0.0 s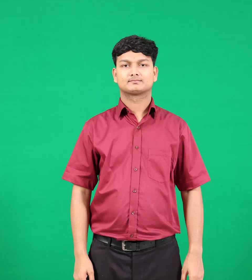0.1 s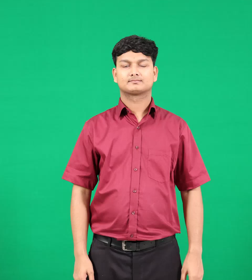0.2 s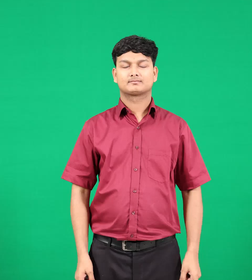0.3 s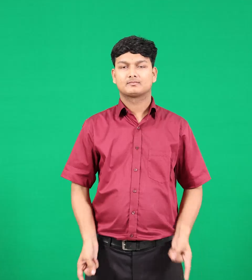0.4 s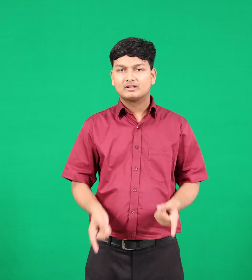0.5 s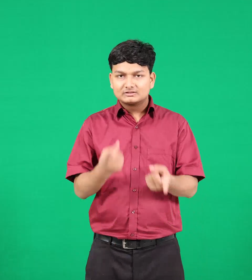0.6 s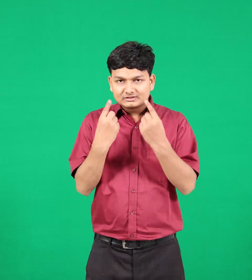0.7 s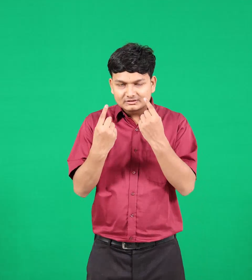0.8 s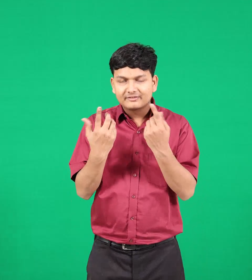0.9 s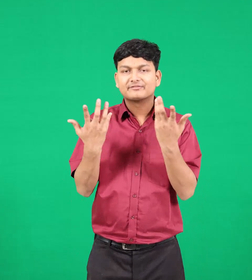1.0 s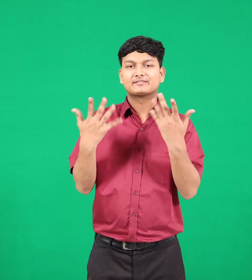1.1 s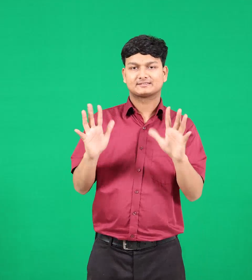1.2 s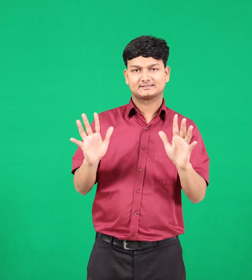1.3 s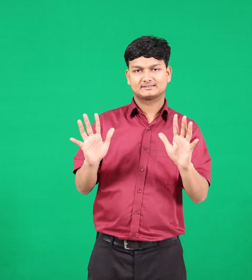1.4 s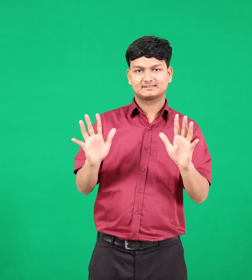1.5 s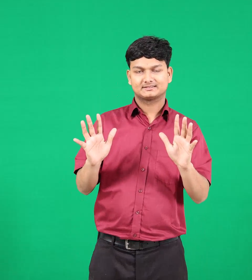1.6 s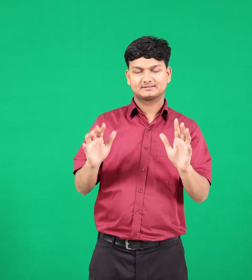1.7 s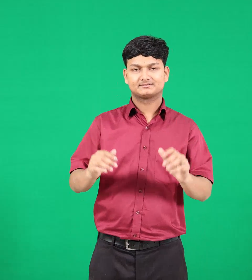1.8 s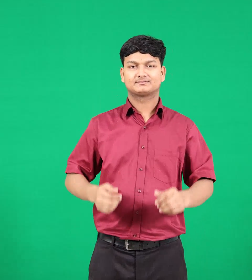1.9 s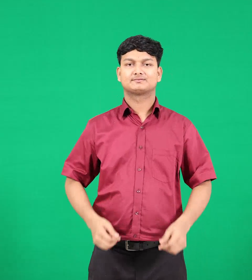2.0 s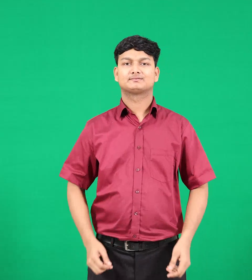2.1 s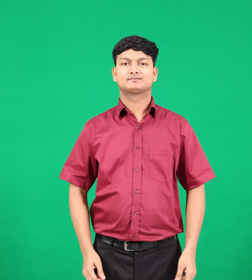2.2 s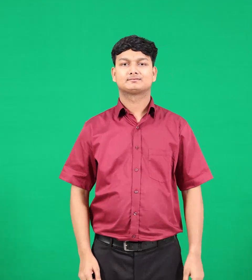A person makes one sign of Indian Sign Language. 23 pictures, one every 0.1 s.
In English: checked
